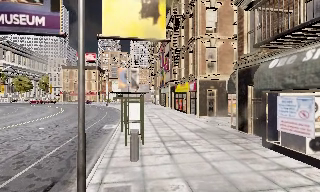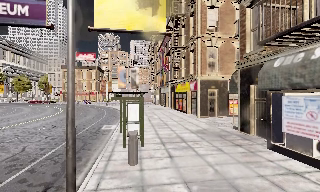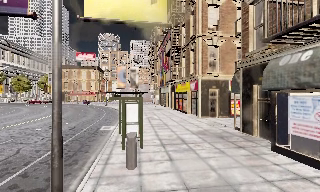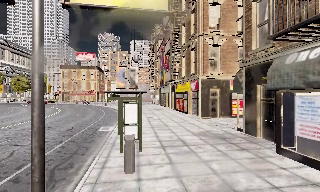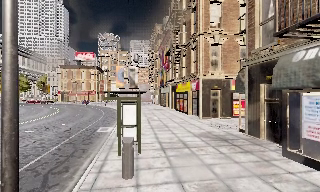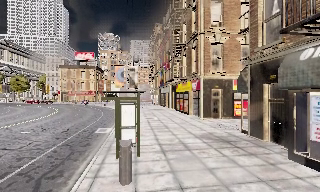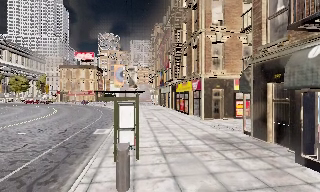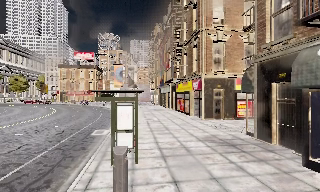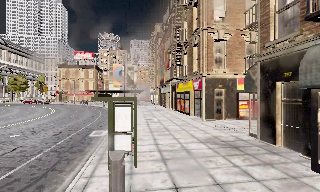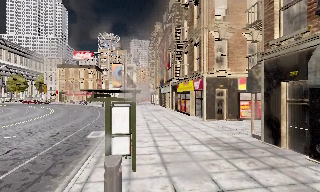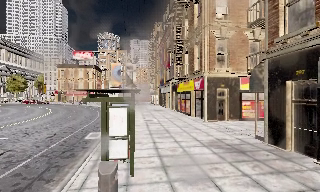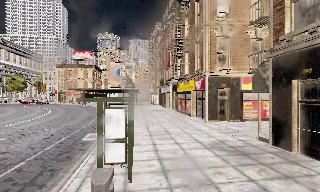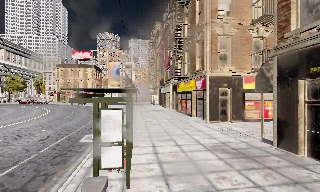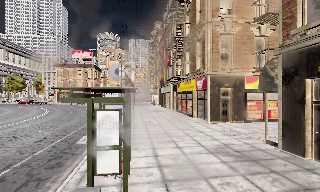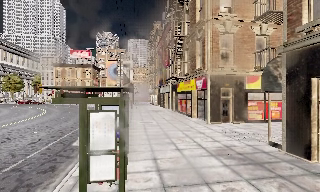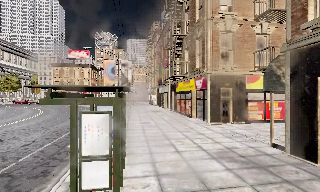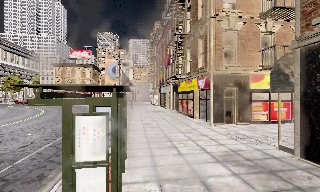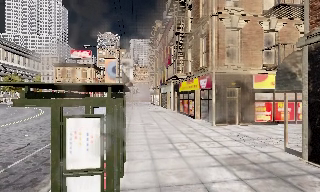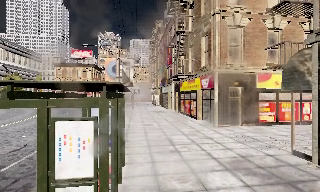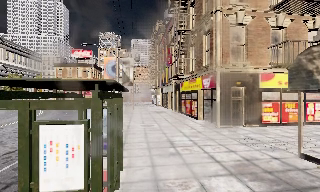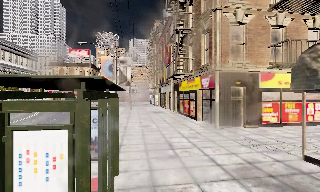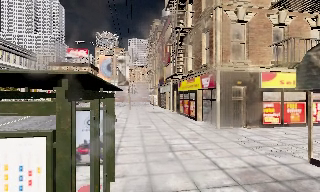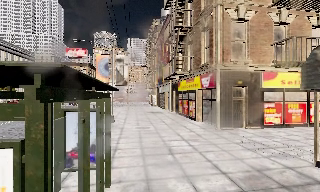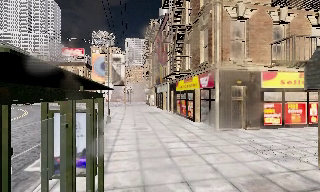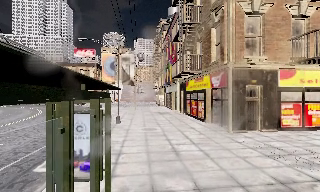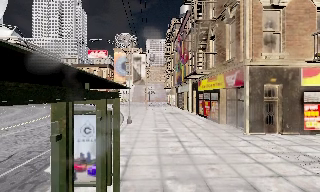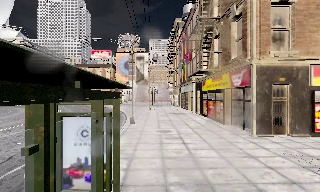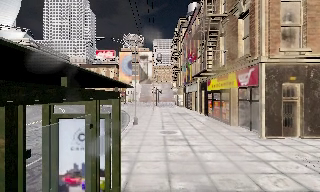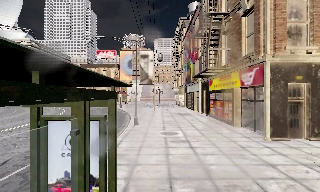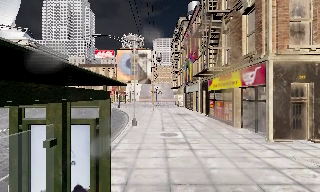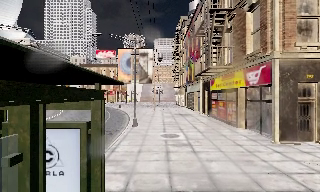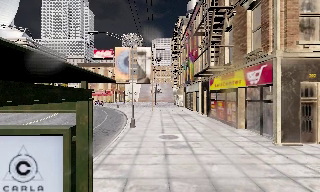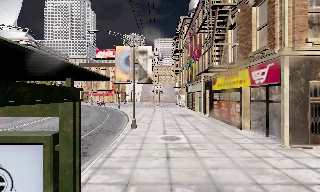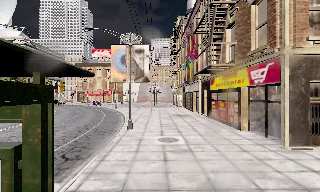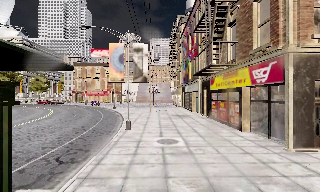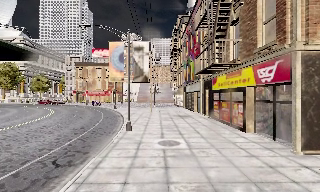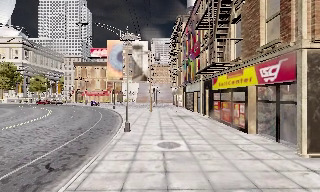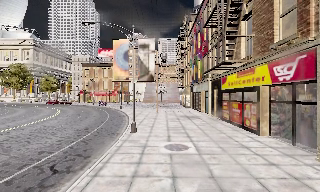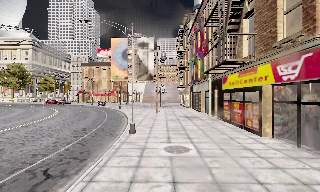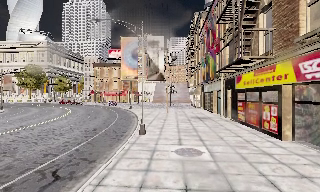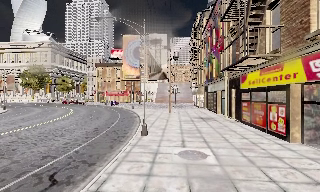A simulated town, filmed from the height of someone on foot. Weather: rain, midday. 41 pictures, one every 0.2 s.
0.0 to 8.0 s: The camera swings to its left by about 15 degrees, and the scene slides to the right. It travels forward, about 13 m, so what stands in front looms larger.
The film runs forward here.
